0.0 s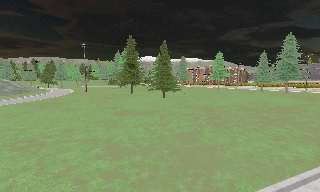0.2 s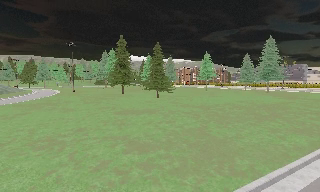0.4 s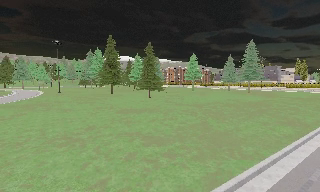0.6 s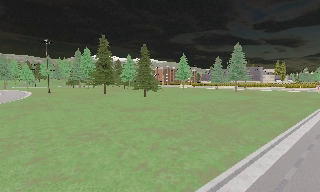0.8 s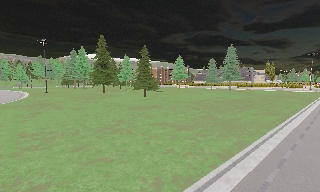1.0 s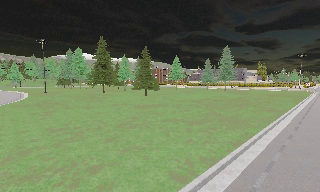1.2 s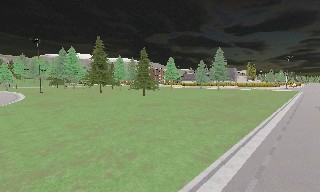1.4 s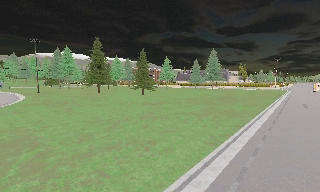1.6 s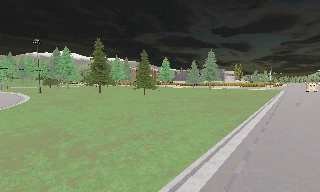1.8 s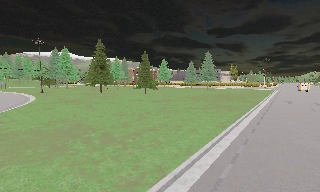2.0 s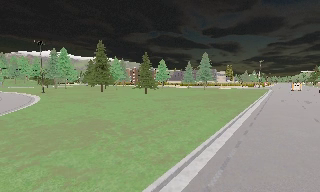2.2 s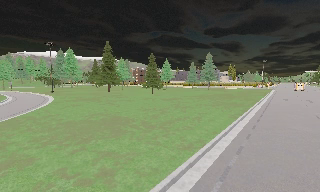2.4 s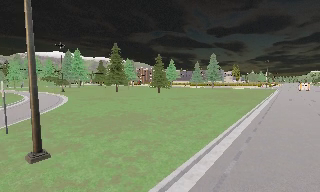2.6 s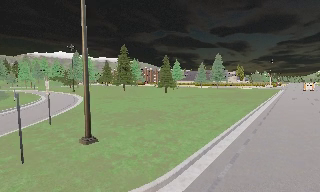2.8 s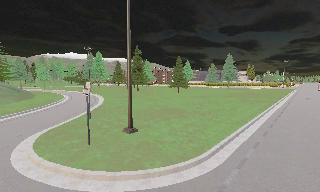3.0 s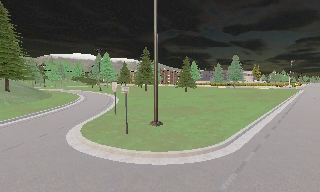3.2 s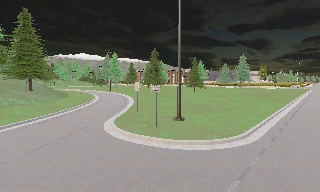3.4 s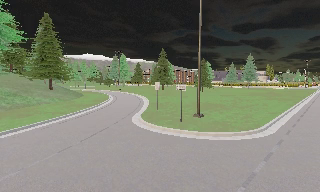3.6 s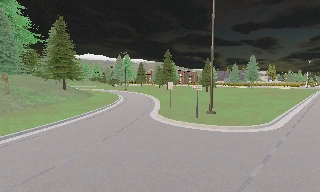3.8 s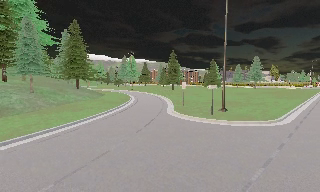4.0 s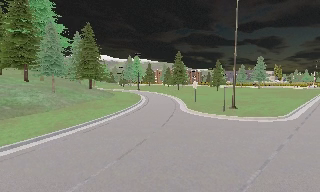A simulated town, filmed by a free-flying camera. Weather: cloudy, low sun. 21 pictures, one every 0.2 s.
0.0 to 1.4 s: The camera pans to its right, which is clockwise from overhead, by about 25 degrees. It travels to its left and backward, about 10 m.
1.4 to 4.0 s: The camera travels backward and to its left, about 20 m, so what stands in front gets smaller.
The film runs backward here.
